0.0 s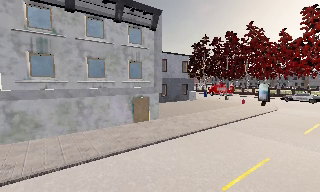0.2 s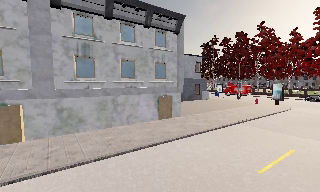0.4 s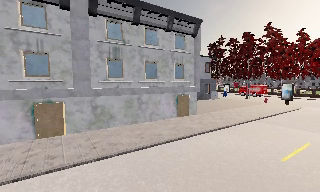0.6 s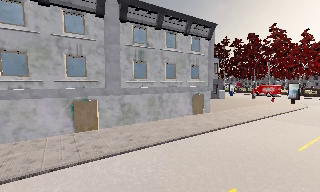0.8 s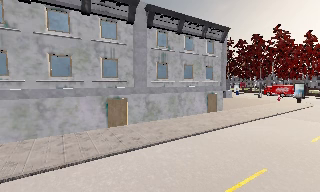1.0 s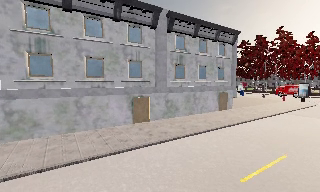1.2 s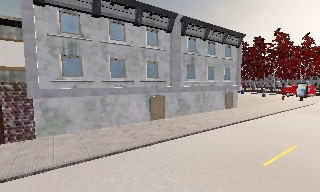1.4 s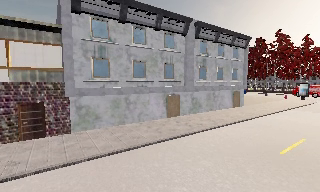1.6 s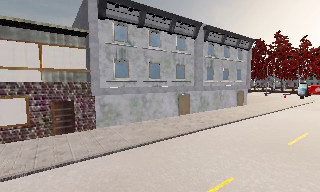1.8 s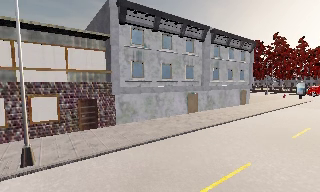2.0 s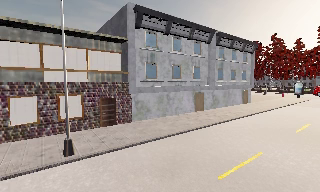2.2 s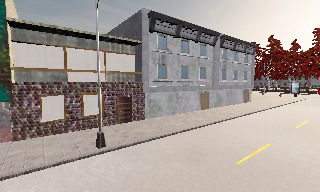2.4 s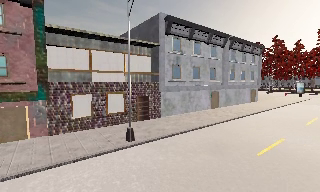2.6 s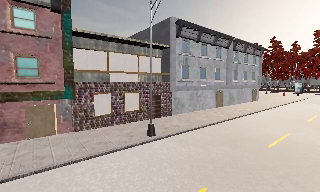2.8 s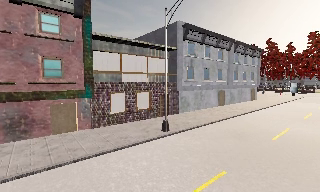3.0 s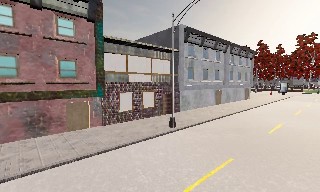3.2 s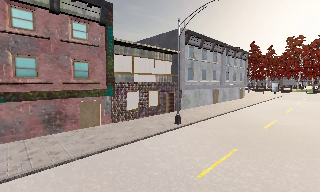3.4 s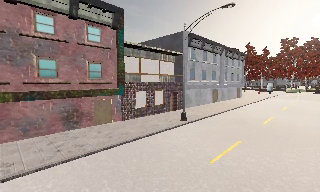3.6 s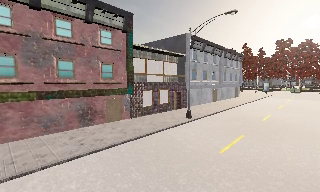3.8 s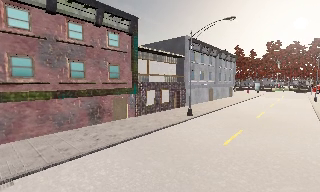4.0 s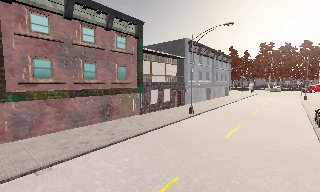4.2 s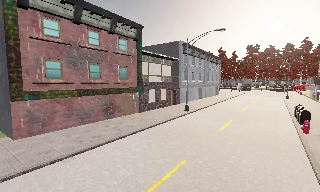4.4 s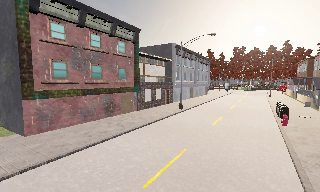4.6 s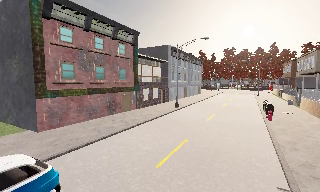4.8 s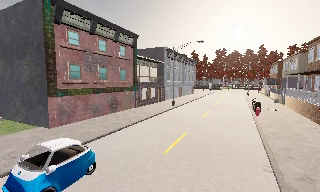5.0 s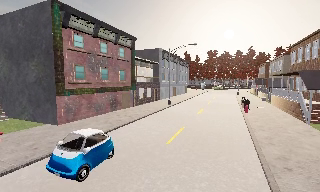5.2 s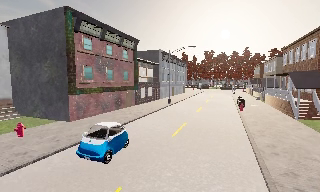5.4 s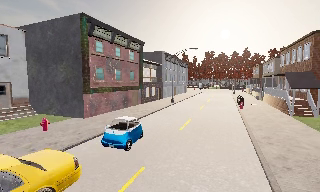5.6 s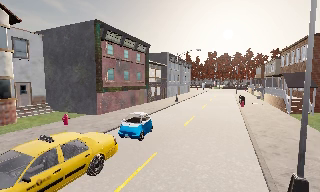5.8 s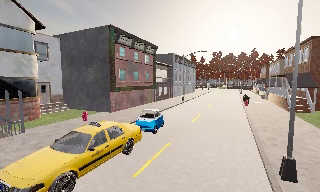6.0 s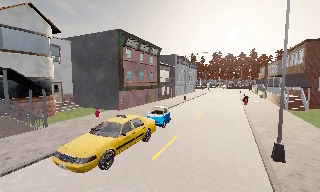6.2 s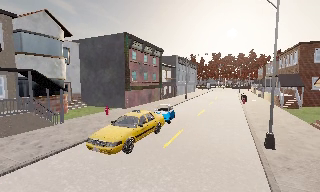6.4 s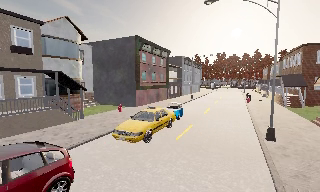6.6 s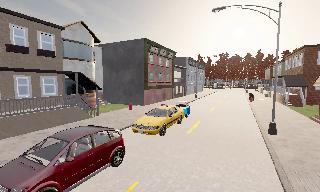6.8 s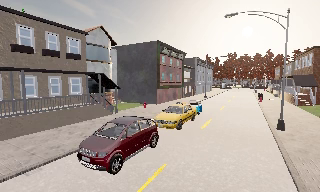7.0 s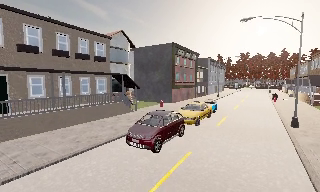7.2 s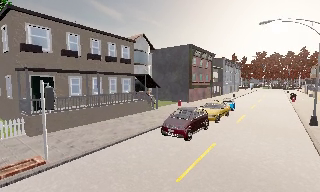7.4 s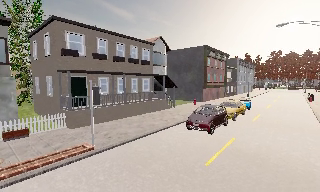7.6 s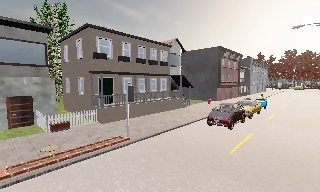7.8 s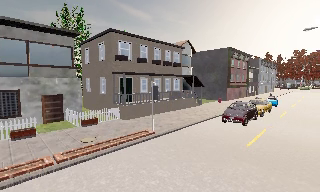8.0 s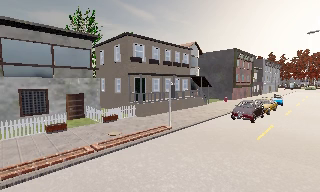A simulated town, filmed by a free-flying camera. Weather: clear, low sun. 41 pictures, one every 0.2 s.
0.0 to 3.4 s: The camera travels to its left and backward, about 25 m, so close, fixed things drift to the right.
3.4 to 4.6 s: The camera pans to its right, which is clockwise from overhead, by about 15 degrees. It travels backward and to its left, about 7 m, so what stands in front gets smaller.
4.6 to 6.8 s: The camera travels backward and to its left, about 14 m, so what stands in front gets smaller.
6.8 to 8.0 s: The scene slides to the right, as the camera pans about 15 degrees to its left. It travels backward and to its left, about 8 m, so what stands in front gets smaller.
The film runs backward here.
